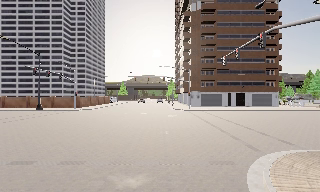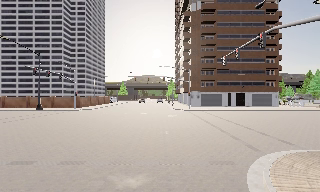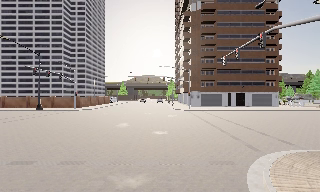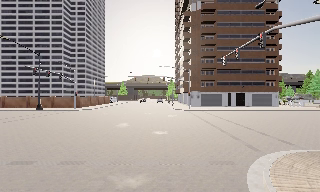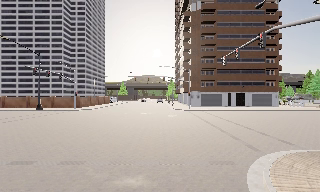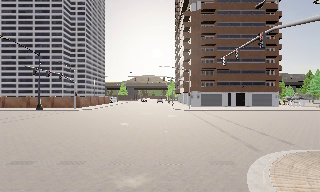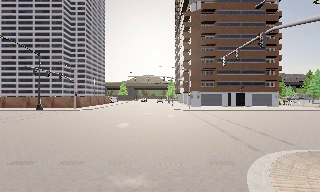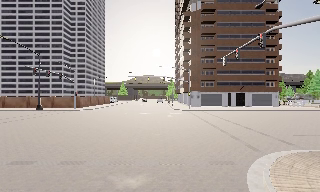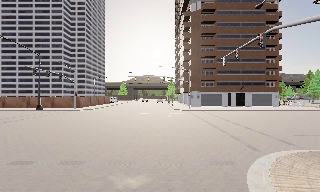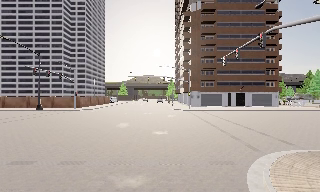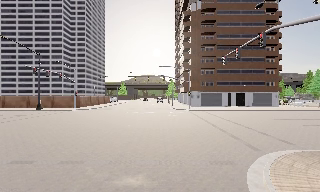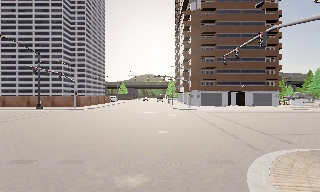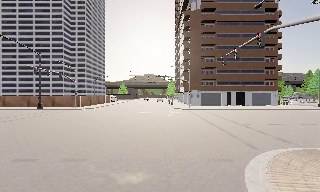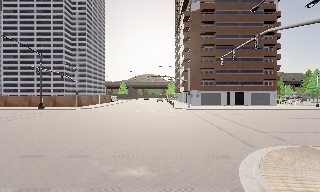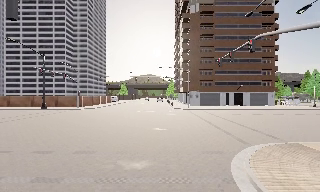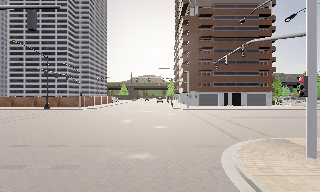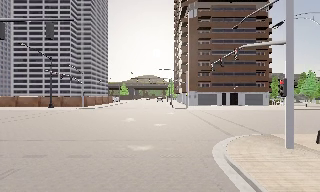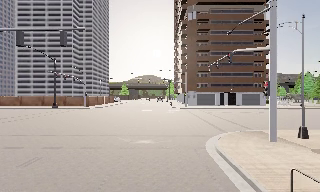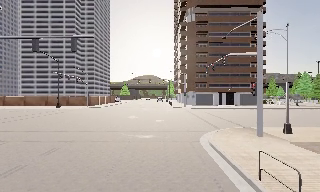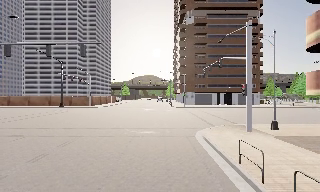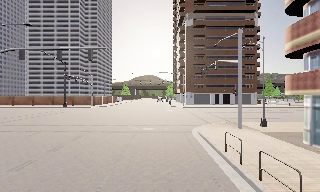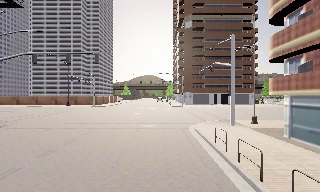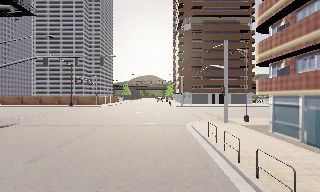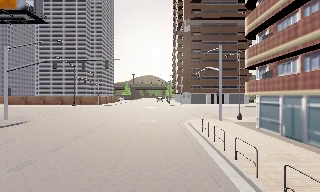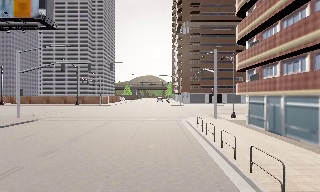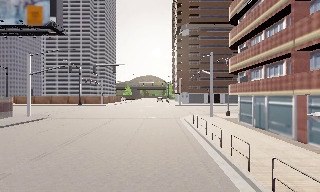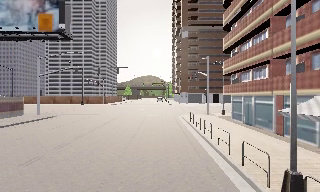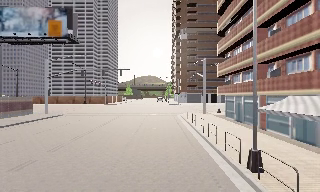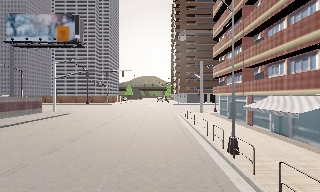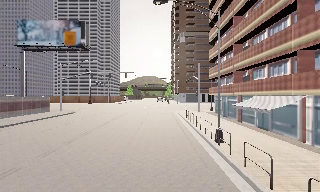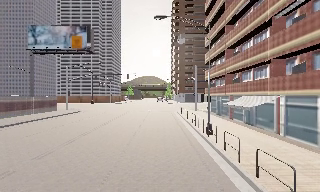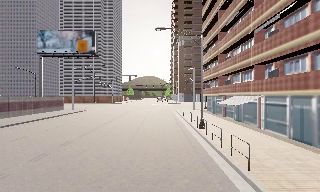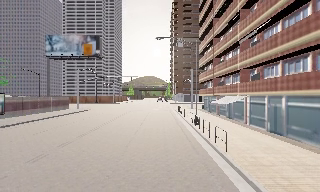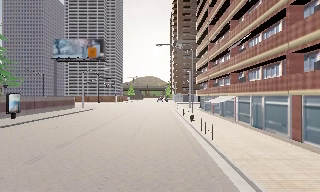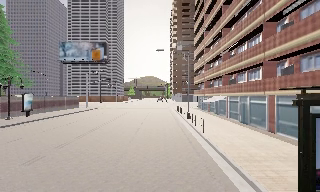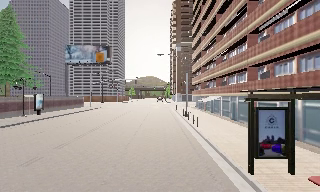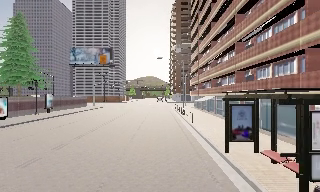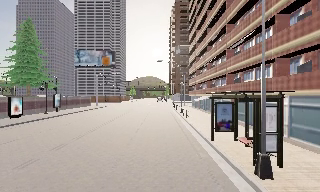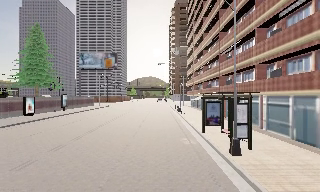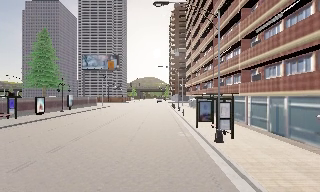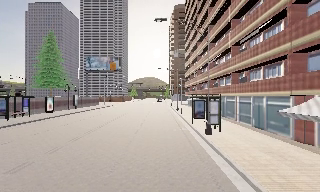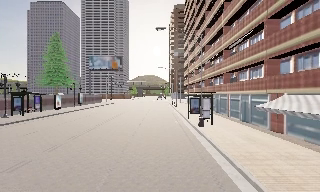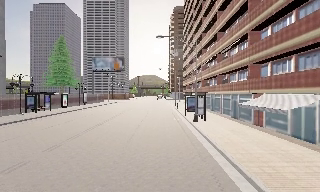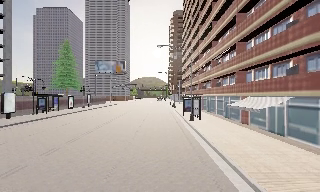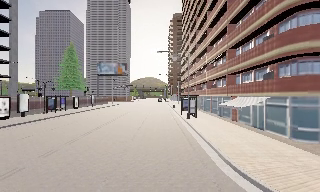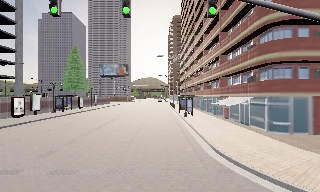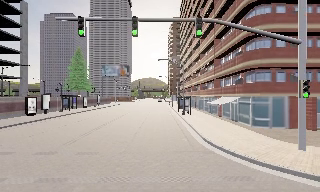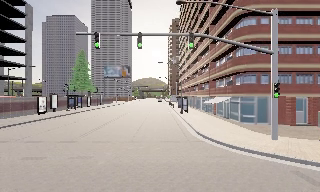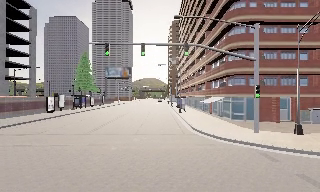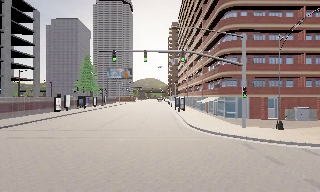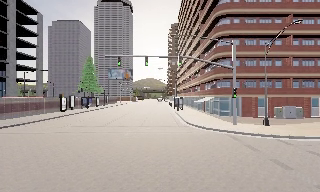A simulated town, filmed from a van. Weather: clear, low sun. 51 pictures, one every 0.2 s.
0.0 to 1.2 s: The camera keeps its place and its aim.
1.2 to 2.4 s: The camera shifts only a little, or ends up much as it began.
2.4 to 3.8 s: The camera travels backward, about 7 m, so what stands in front gets smaller. It gains speed.
3.8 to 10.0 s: The camera travels backward, about 55 m, so what stands in front gets smaller.
The film runs backward here.
